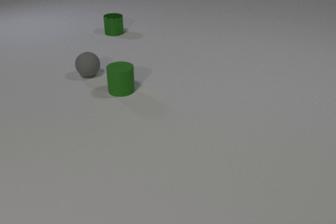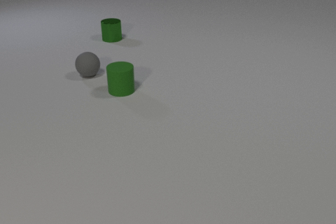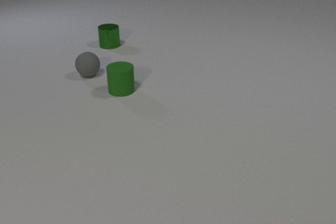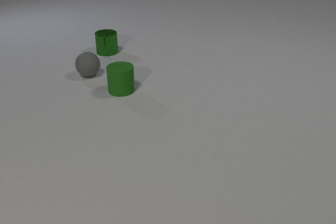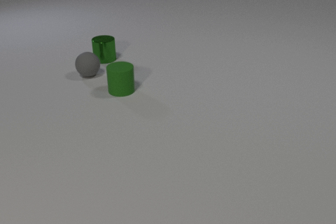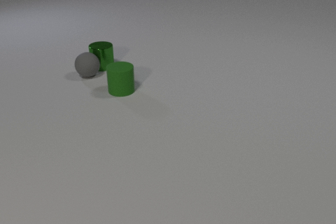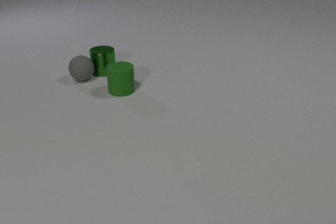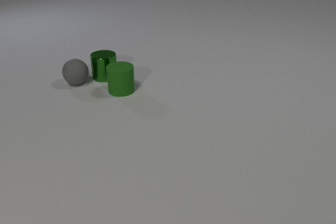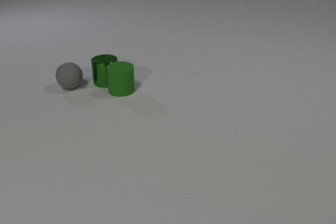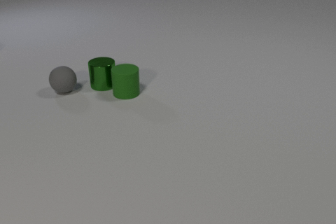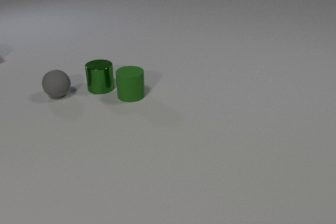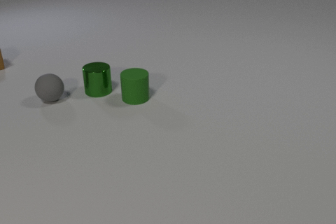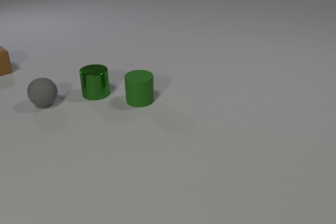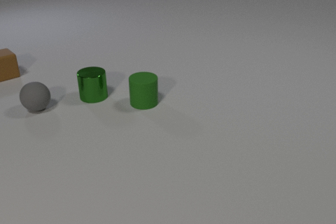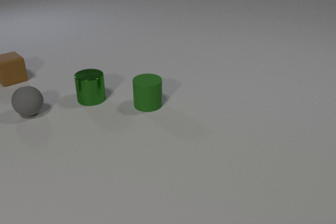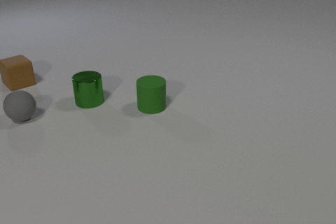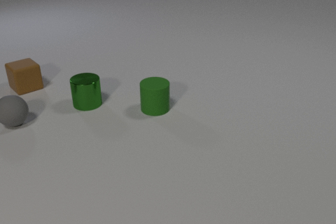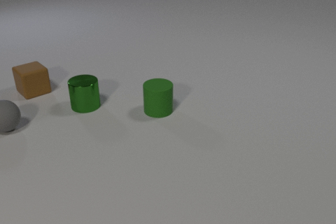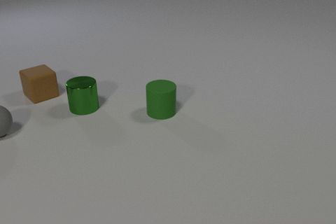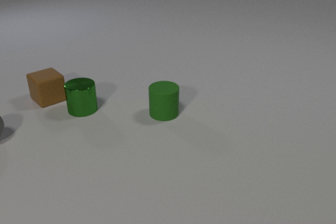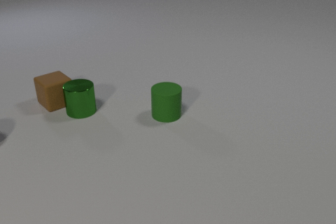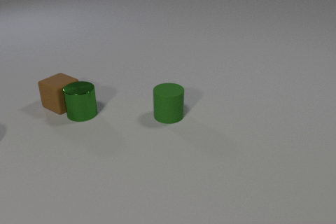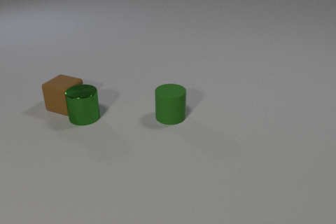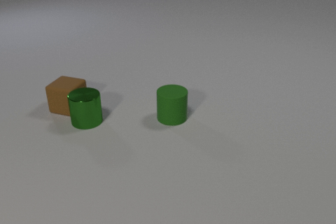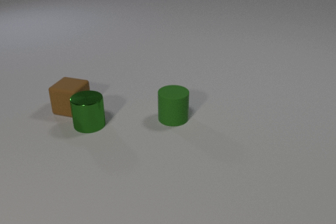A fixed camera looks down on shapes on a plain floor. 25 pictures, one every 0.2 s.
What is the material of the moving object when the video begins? metal.
What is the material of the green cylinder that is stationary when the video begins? rubber.
How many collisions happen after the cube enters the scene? 1.
0.0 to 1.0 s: The green metal cylinder slides toward the camera. The green metal cylinder and the gray rubber sphere collide.
1.0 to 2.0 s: The green metal cylinder slides toward the camera. The gray rubber sphere rolls toward the camera and to the left. The green rubber cylinder slides toward the camera and to the right. The green metal cylinder and the green rubber cylinder collide.
2.0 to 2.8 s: The green metal cylinder slides toward the camera and to the left. The gray rubber sphere rolls toward the camera and to the left. The green rubber cylinder slides toward the camera and to the right. The brown rubber cube comes in at the left edge, slides toward the camera and to the right.
2.8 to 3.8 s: The green metal cylinder slides toward the camera and to the left. The gray rubber sphere rolls to the left and toward the camera. The green rubber cylinder slides toward the camera and to the right. The brown rubber cube slides toward the camera and to the right.
3.8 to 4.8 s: The green metal cylinder slides toward the camera. The gray rubber sphere leaves at the left edge. The green rubber cylinder slides toward the camera and to the right. The brown rubber cube slides toward the camera and to the right, spins so that its near face slides to the right, counterclockwise seen from above. The green metal cylinder and the brown rubber cube collide.
